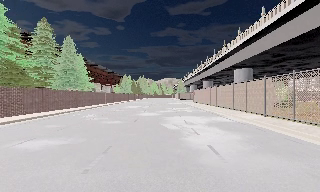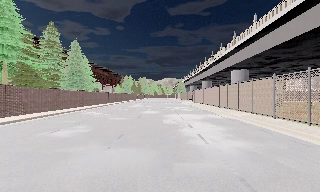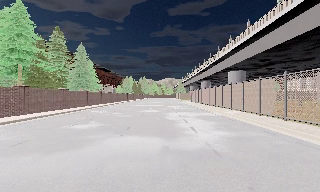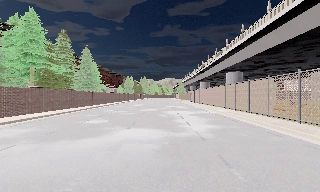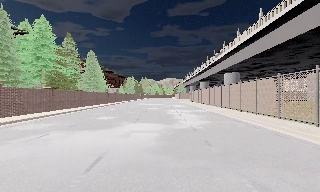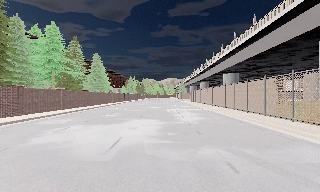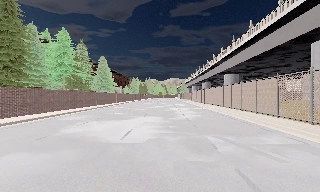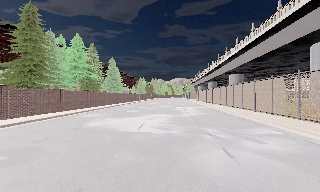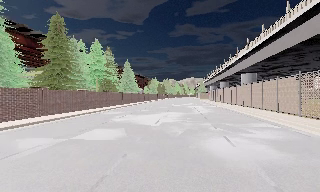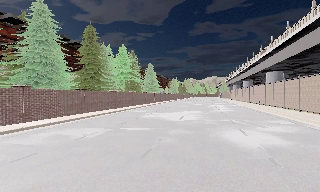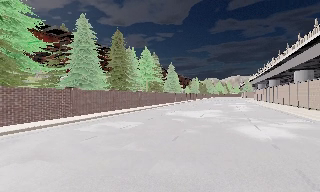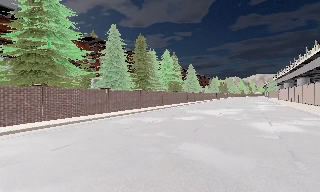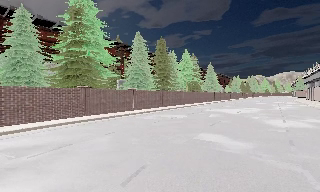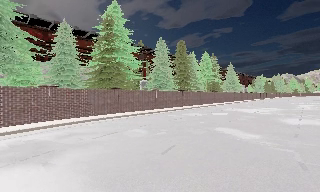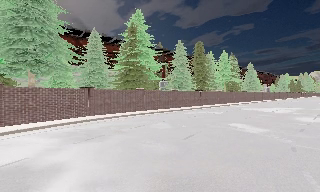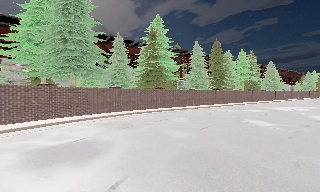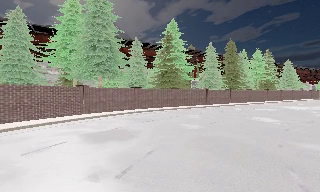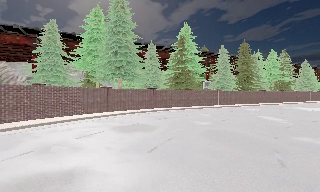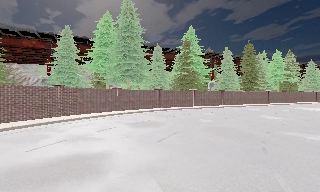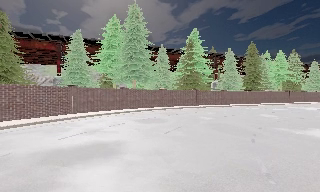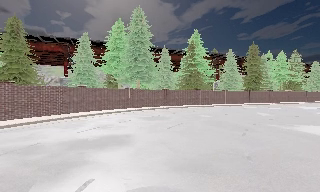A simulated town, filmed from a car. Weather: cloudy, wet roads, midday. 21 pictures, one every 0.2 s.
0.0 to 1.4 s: The camera travels backward, about 12 m, so what stands in front gets smaller.
1.4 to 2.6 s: The camera swings to its left by about 40 degrees, and the scene slides to the right. It travels backward, about 10 m.
2.6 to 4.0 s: The camera swings to its left by about 25 degrees, and the scene slides to the right. It travels backward, about 10 m, so what stands in front gets smaller. It loses speed.
The film runs backward here.
